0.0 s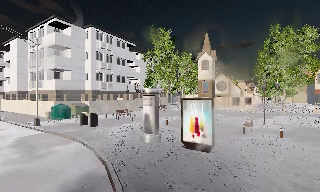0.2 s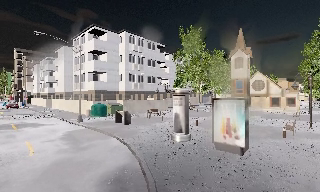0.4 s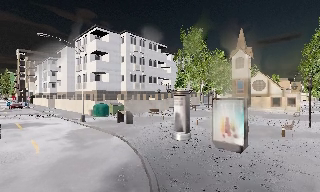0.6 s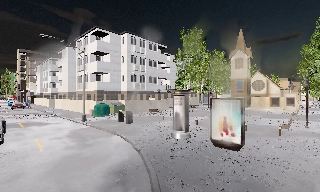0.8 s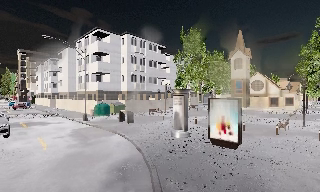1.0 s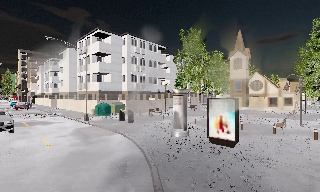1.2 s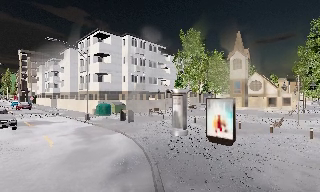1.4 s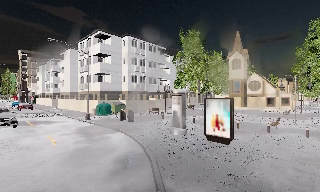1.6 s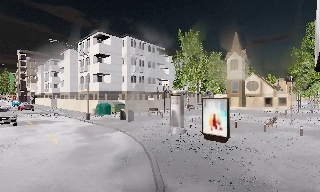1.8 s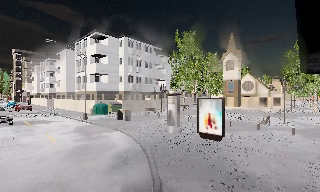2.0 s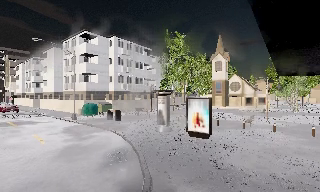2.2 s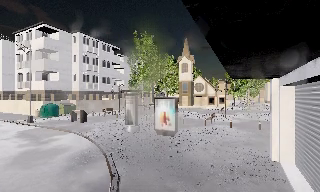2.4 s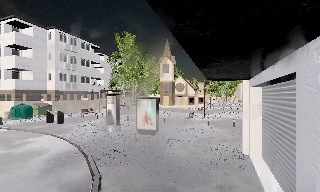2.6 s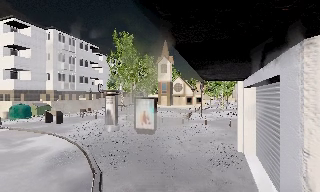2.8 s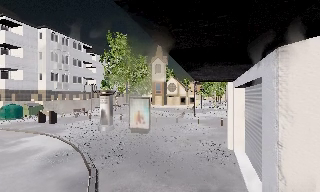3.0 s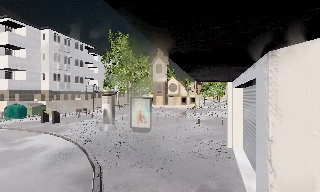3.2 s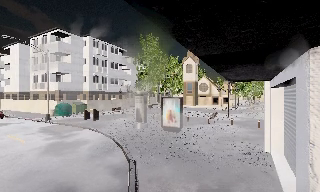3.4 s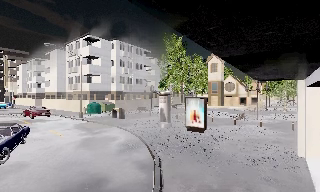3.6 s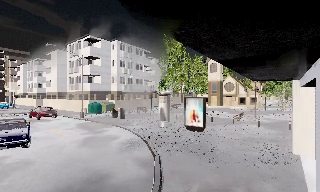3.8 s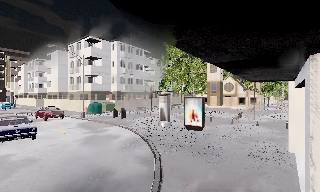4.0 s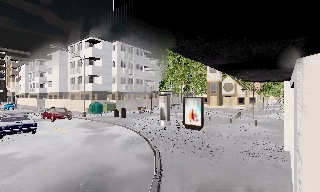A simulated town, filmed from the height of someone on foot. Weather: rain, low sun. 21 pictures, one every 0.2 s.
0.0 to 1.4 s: The camera swings to its left by about 10 degrees, and the scene slides to the right. It travels backward, about 1.5 m, so what stands in front gets smaller.
1.4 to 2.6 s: The camera swings to its right by about 25 degrees, and the scene slides to the left. It travels backward, about 1.5 m, so what stands in front gets smaller.
2.6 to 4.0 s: The camera pans to its left, which is counterclockwise from overhead, by about 15 degrees. It travels backward, about 1.5 m, so what stands in front gets smaller.
The film runs backward here.
